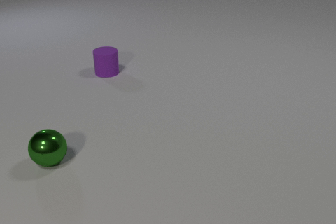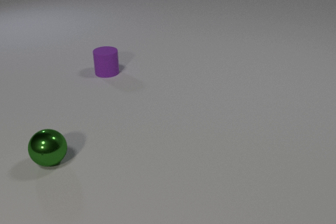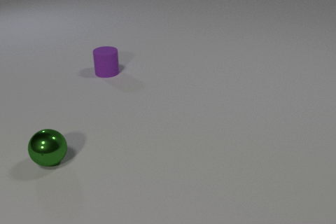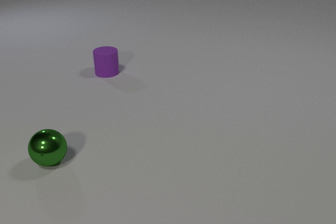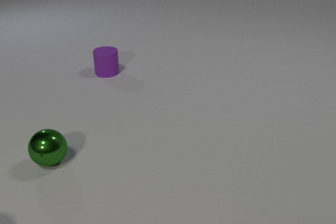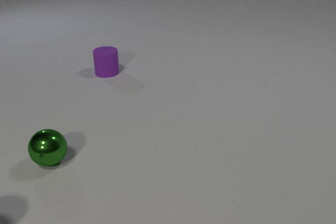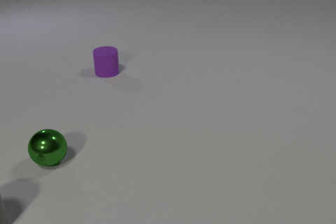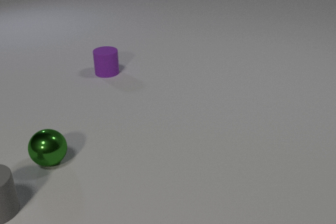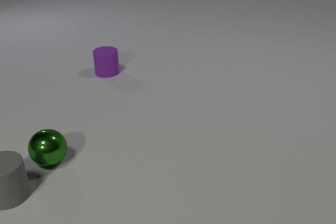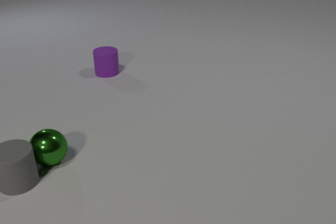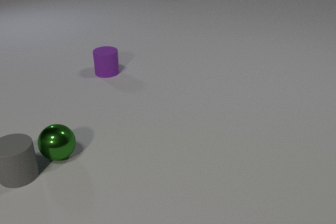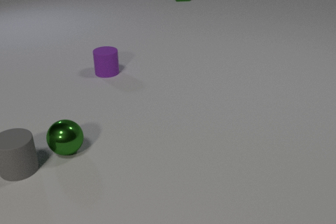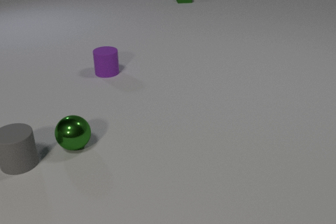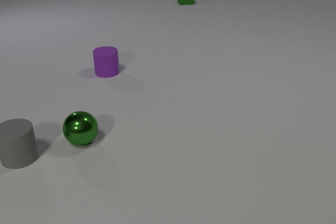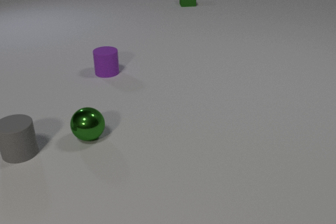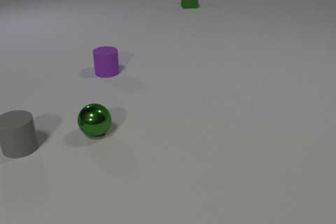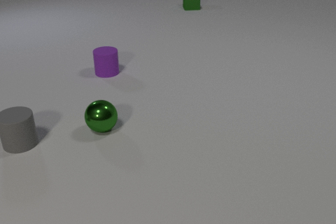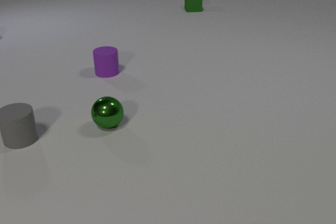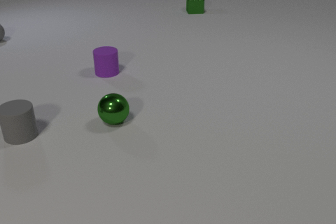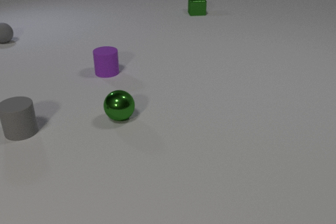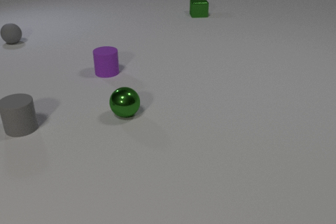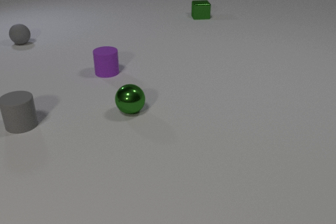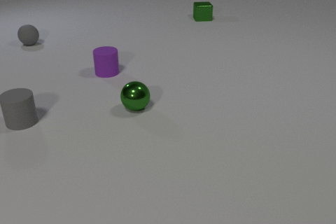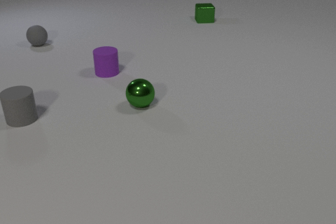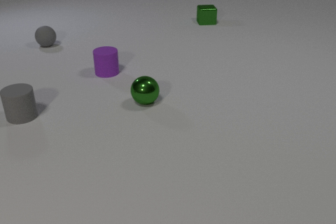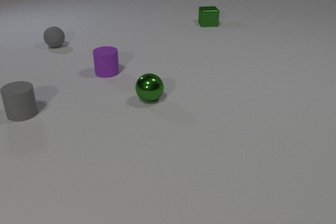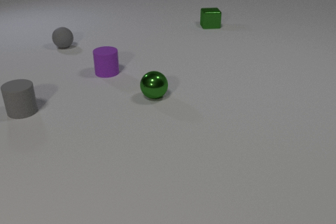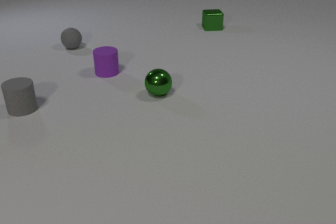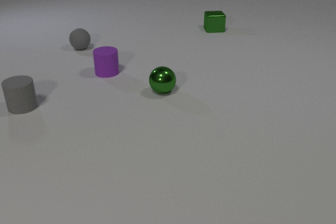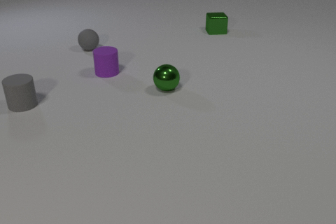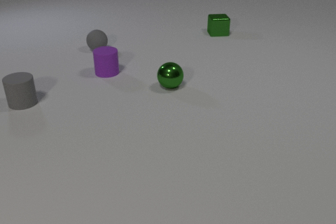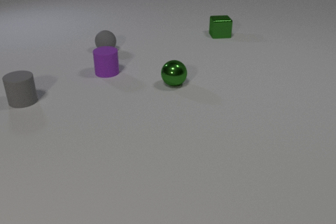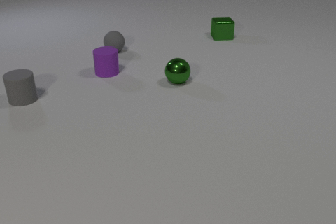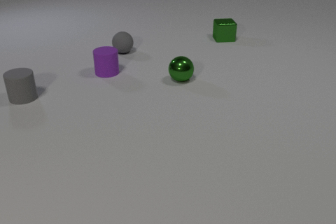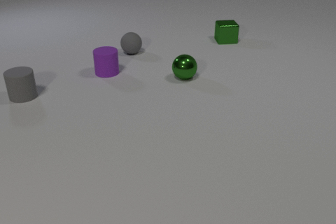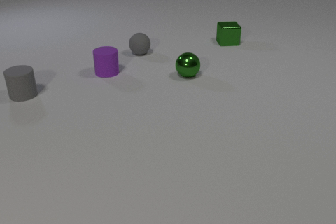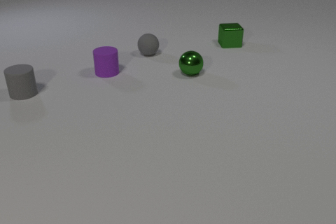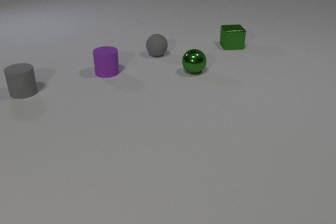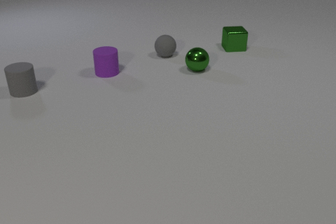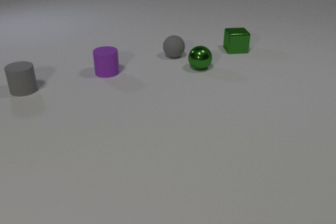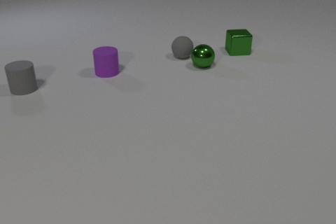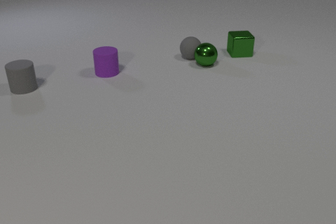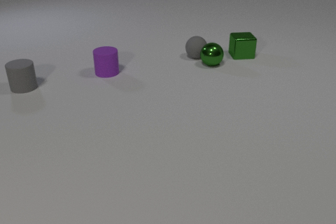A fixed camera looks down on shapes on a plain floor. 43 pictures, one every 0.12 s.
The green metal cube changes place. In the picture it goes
toward the camera.
The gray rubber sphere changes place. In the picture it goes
to the right.
0.00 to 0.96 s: The gray rubber cylinder comes in at the left edge, slides away from the camera and to the right.
0.96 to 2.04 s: The gray rubber cylinder slides away from the camera. The green metal sphere rolls to the right and away from the camera. The green metal cube comes in at the top edge, slides toward the camera. The gray rubber cylinder and the green metal sphere collide.
2.04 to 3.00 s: The gray rubber cylinder slides away from the camera. The green metal sphere rolls away from the camera and to the right. The gray rubber sphere comes in at the left edge, rolls to the right and toward the camera. The green metal cube slides toward the camera.
3.00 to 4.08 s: The gray rubber cylinder slides away from the camera. The green metal sphere rolls away from the camera and to the right. The gray rubber sphere rolls to the right and toward the camera. The green metal cube slides toward the camera.
4.08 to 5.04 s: The gray rubber cylinder slides away from the camera. The green metal sphere rolls away from the camera and to the right. The gray rubber sphere rolls to the right. The green metal cube slides toward the camera and to the right. The green metal sphere and the gray rubber sphere collide.
How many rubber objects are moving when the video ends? 2.
Are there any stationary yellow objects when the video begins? no.
How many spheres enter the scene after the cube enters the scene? 1.
